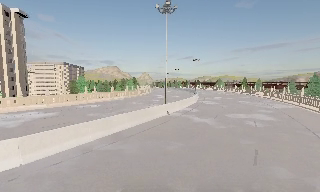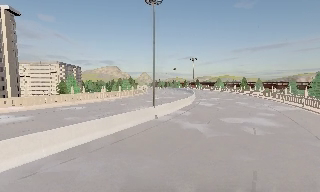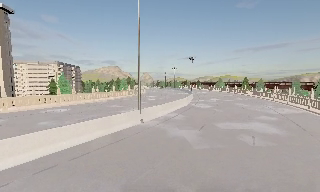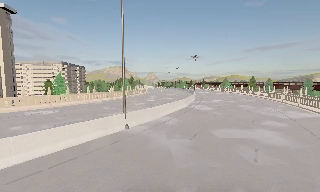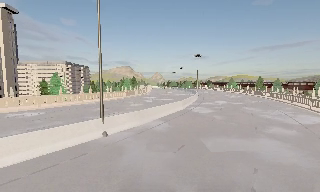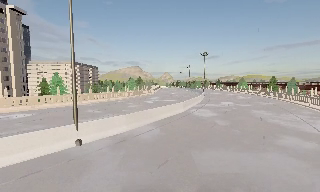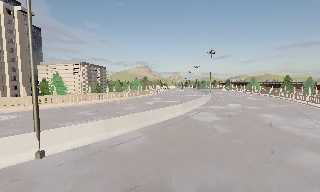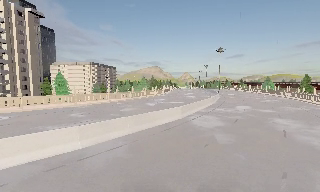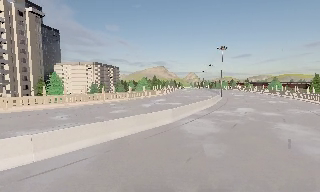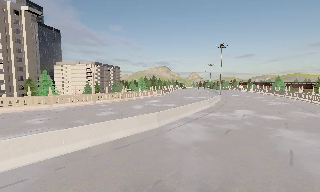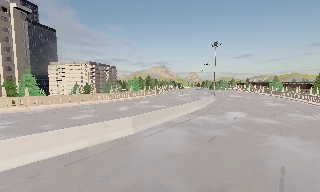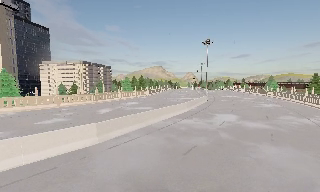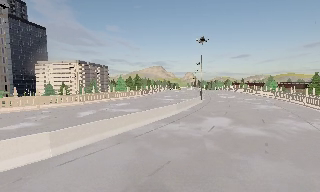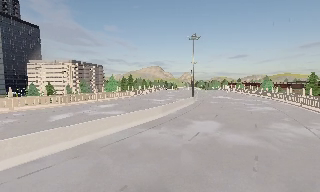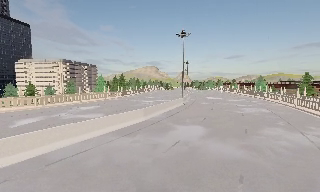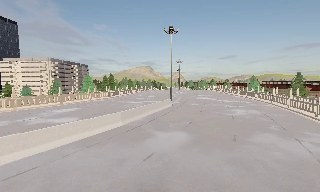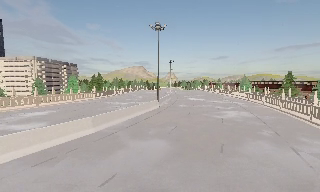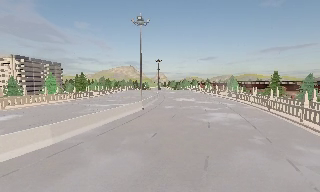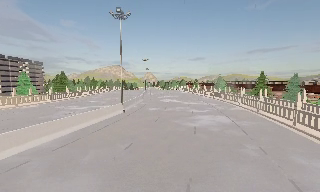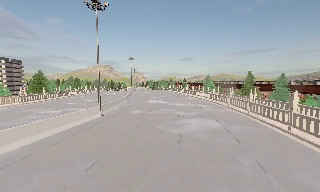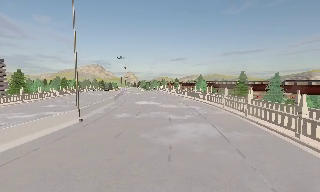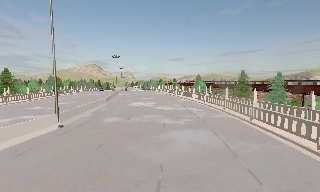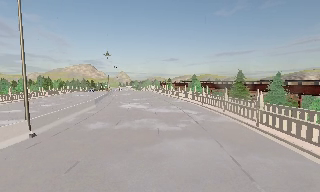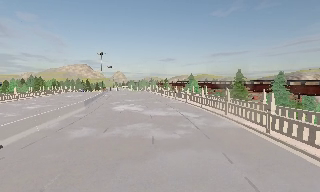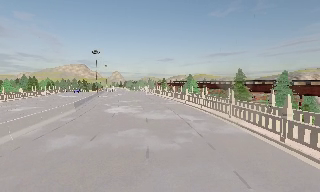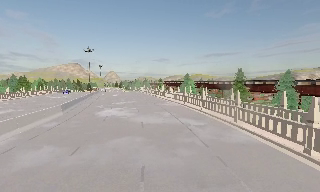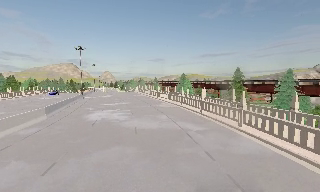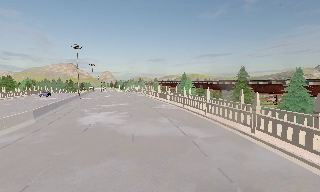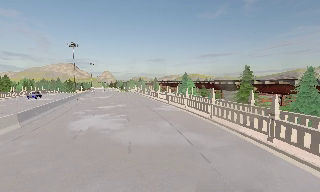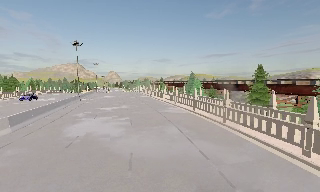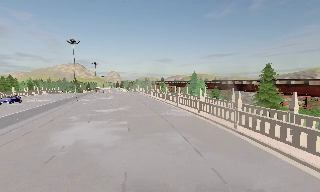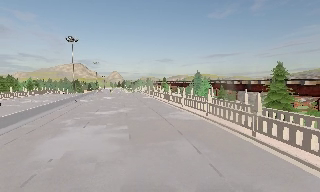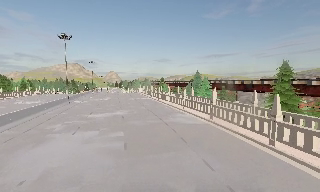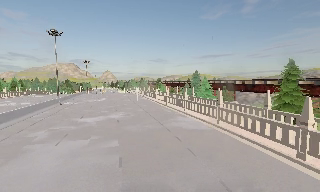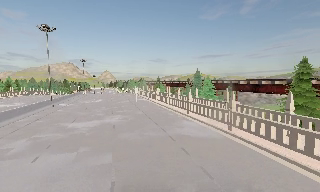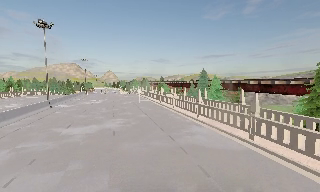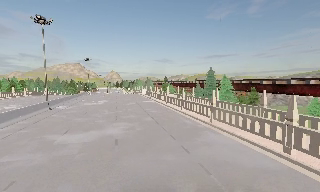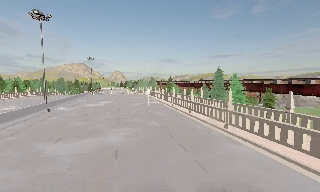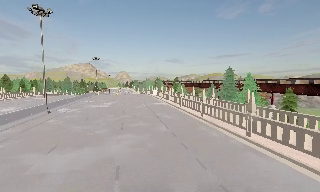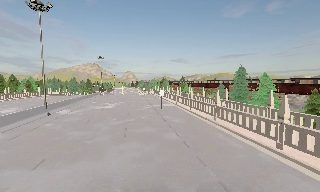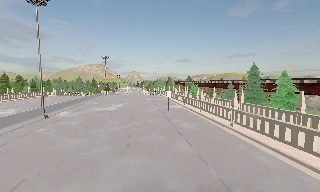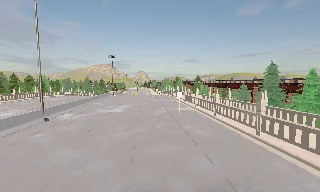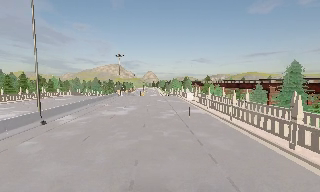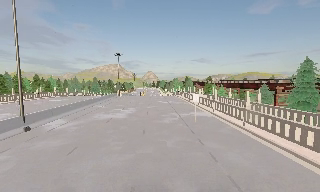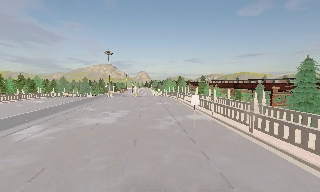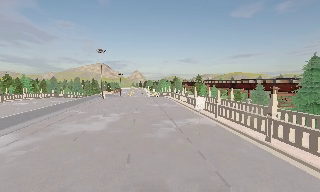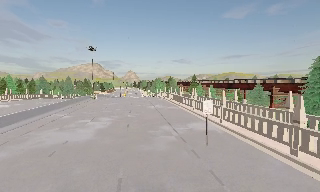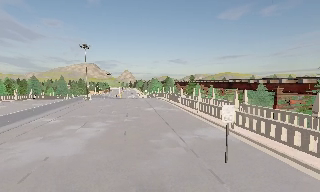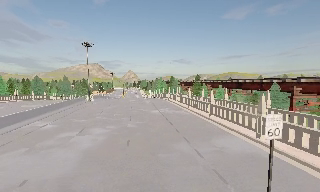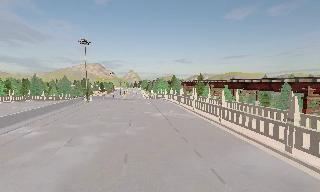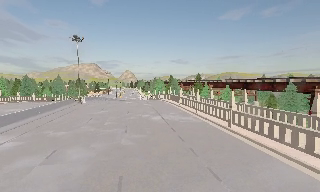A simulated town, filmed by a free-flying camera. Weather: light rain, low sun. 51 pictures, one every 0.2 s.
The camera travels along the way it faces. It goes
forward.
0.0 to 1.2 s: The camera pans to its left, which is counterclockwise from overhead, by about 10 degrees. It travels forward and to its right, about 14 m, so what stands in front looms larger.
1.2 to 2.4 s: The camera travels forward and to its right, about 14 m, so what stands in front looms larger.
2.4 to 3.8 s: The scene slides to the left, as the camera pans about 15 degrees to its right. It travels forward and to its right, about 15 m, so what stands in front looms larger.
3.8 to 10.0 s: The camera travels forward, about 55 m, so what stands in front looms larger.
The film runs forward here.
